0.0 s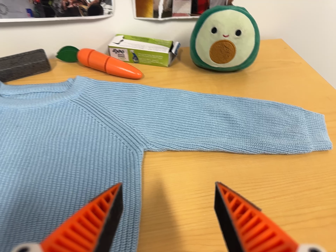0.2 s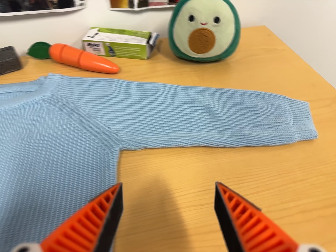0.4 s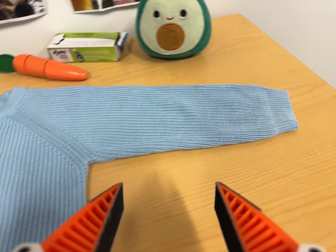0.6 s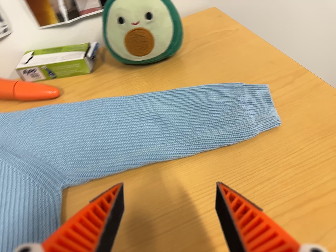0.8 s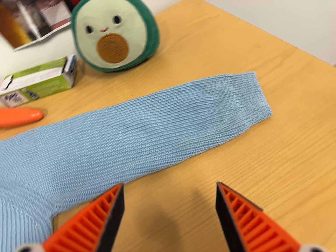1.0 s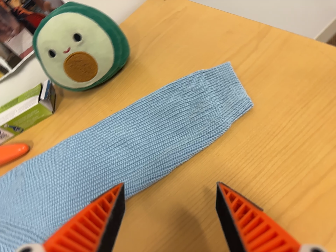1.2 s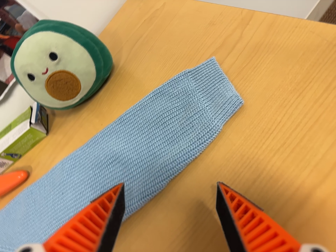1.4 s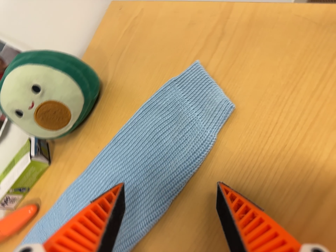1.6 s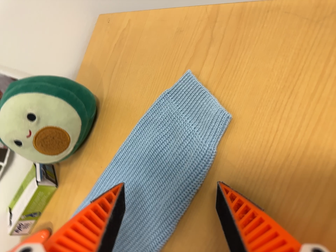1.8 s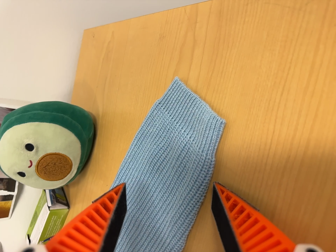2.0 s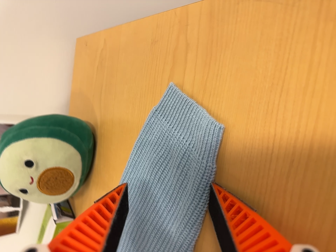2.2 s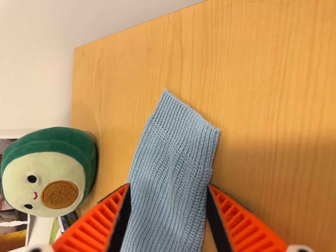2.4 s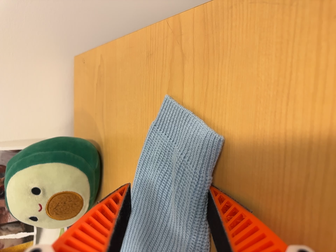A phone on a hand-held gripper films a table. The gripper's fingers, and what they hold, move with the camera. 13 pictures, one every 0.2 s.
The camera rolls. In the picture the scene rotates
counterclockwise.
0.0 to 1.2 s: The camera travels to its right, forward and toward the top of its view, about 24 cm, so close, fixed things drift to the left. It rolls about its line of sight by about 45 degrees, and the scene rotates counterclockwise.
1.2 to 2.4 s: The camera pans to its left by about 10 degrees. It travels toward the top of its view, to its right and forward, about 10 cm, so close, fixed things drift downward. It rolls about its line of sight by about 35 degrees, and the scene rotates counterclockwise.
The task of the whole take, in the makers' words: right arm across.
The film runs forward here.
